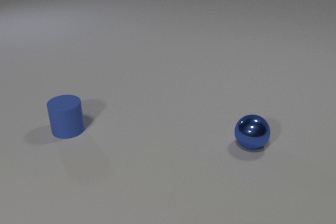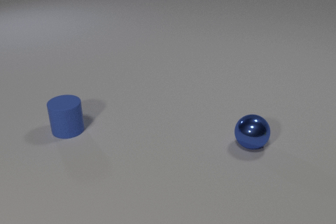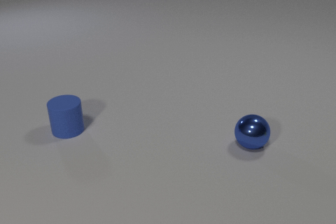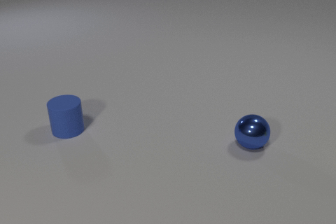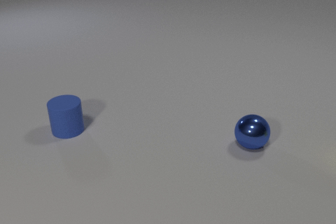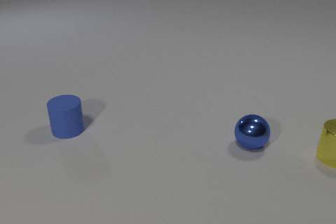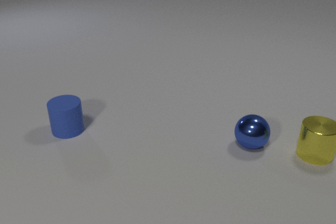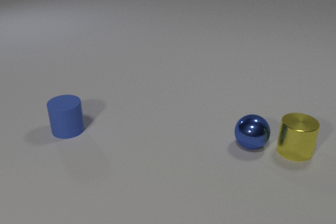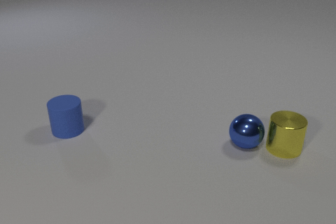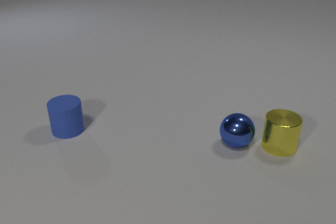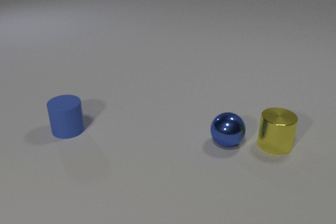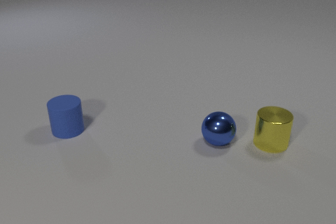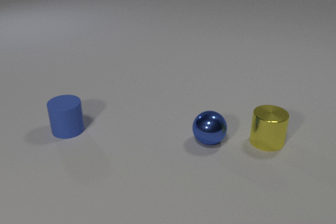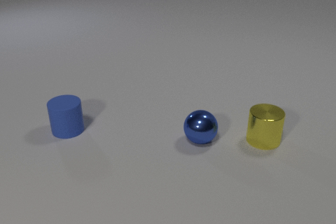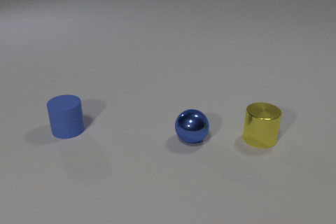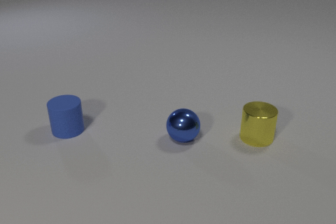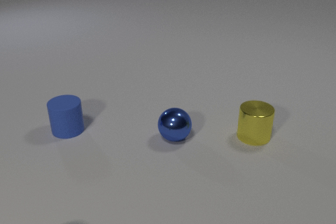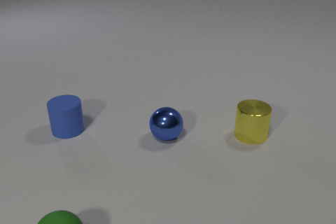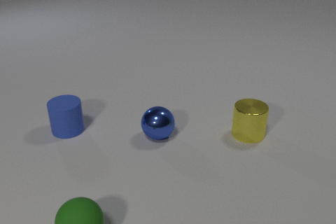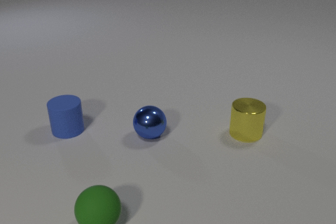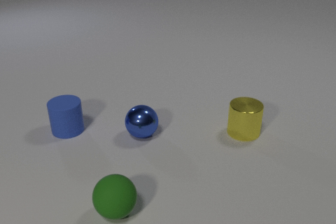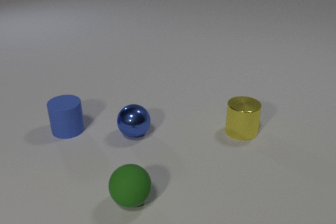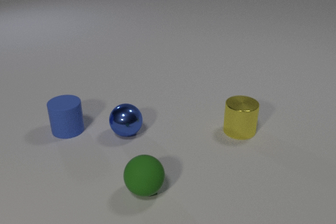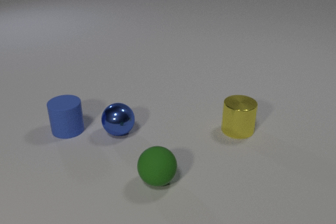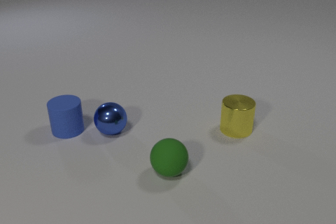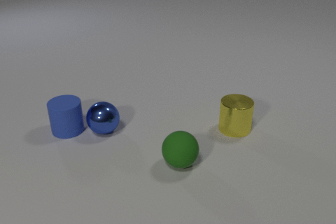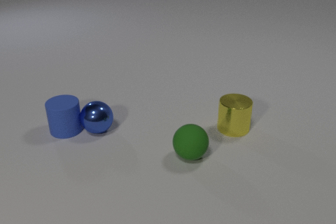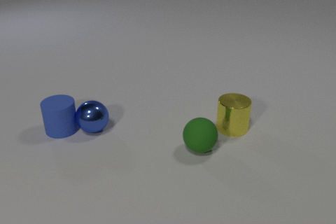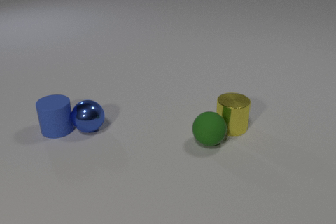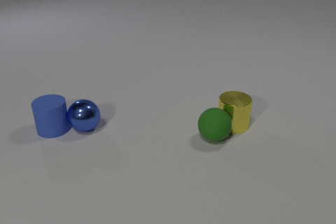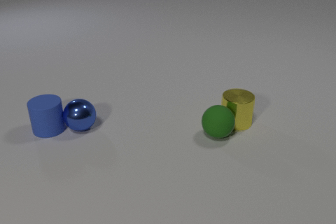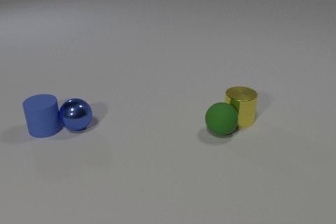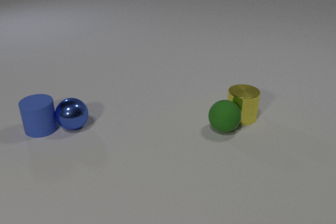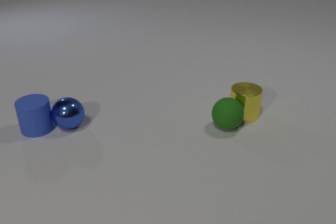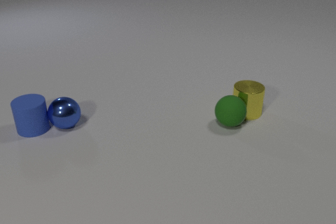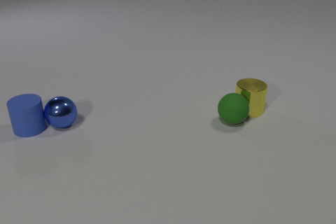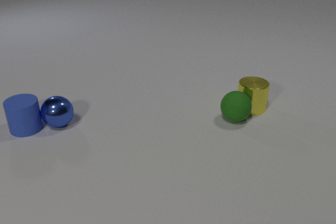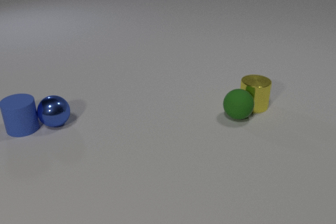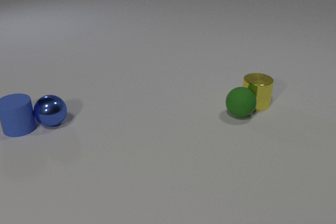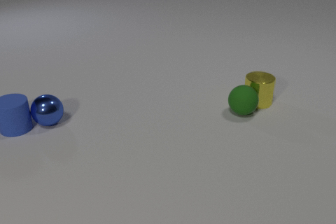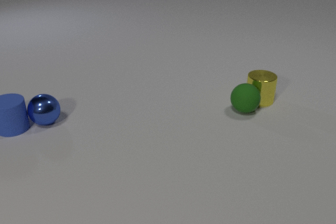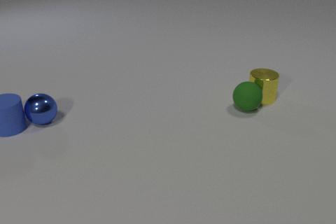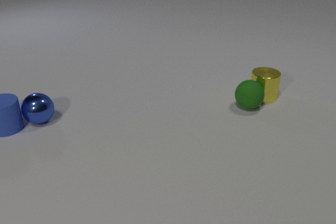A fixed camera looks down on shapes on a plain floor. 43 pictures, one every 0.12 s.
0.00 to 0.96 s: The yellow metal cylinder comes in at the right edge, slides to the left. The yellow metal cylinder and the blue metal sphere collide.
0.96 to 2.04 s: The yellow metal cylinder slides to the left and away from the camera. The blue metal sphere rolls to the left. The green rubber sphere comes in at the bottom edge, rolls to the right.
2.04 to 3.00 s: The yellow metal cylinder slides to the left and away from the camera. The blue metal sphere rolls to the left. The green rubber sphere rolls to the right and away from the camera.
3.00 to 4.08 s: The yellow metal cylinder slides away from the camera. The blue metal sphere rolls to the left and away from the camera. The blue rubber cylinder slides to the left. The green rubber sphere rolls away from the camera and to the right. The blue metal sphere and the blue rubber cylinder collide. The yellow metal cylinder and the green rubber sphere collide.
4.08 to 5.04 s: The yellow metal cylinder slides away from the camera and to the right. The blue metal sphere rolls to the left and away from the camera. The blue rubber cylinder slides to the left and away from the camera. The green rubber sphere rolls away from the camera and to the right.
How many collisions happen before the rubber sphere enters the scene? 1.
How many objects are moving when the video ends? 4.
What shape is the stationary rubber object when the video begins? cylinder.
